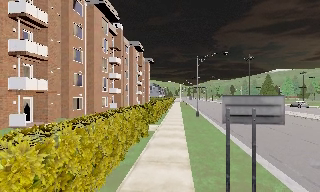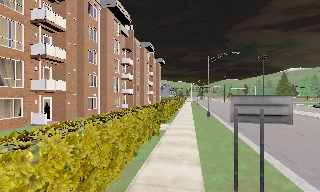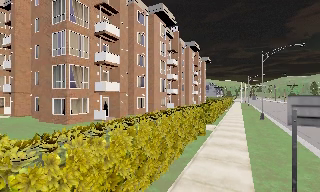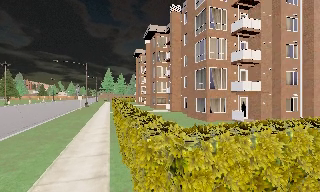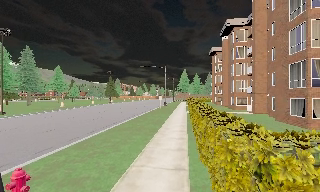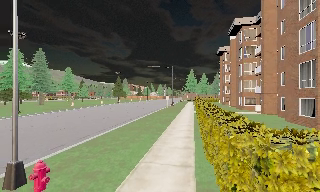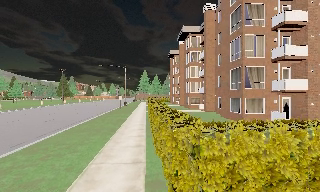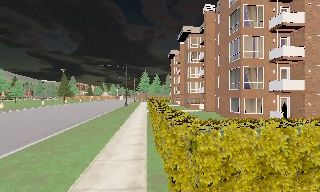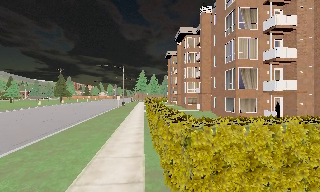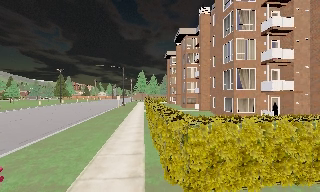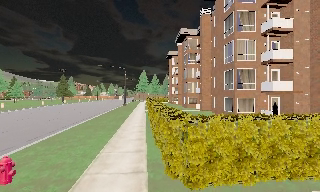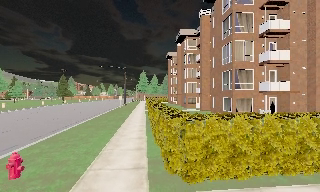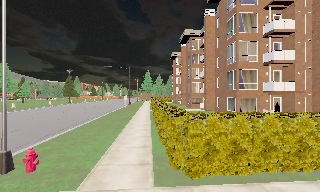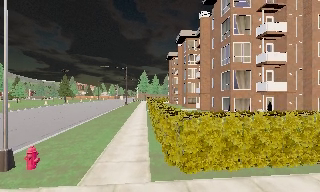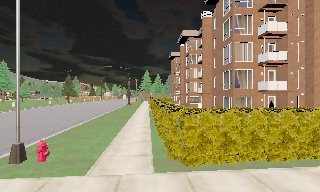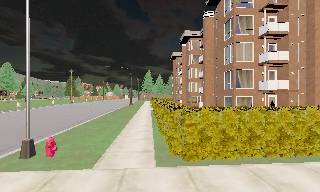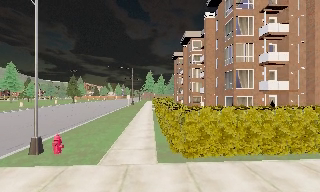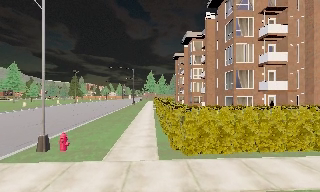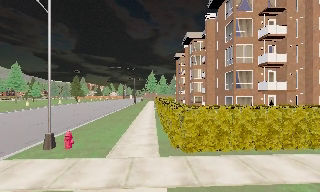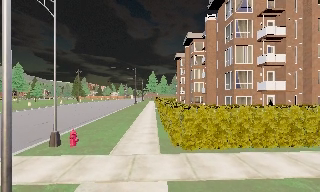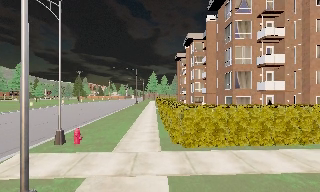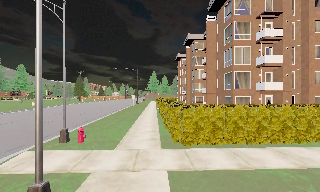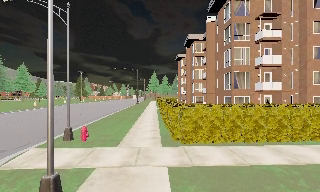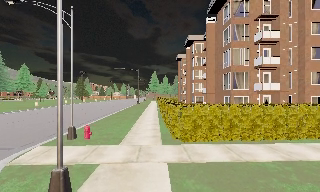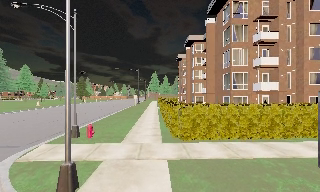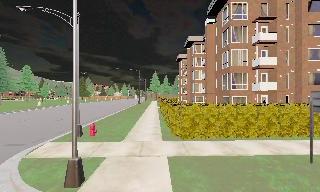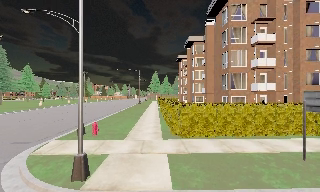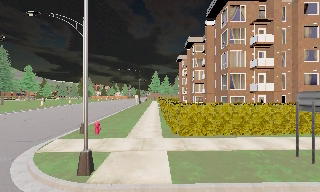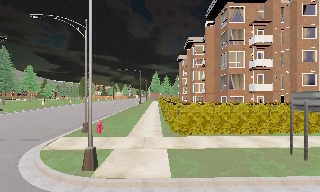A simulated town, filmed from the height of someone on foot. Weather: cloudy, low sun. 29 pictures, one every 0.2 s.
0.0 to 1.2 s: The scene slides to the right, as the camera pans about 80 degrees to its left. It travels backward, about 1.5 m.
1.2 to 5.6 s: The camera travels backward, about 7 m, so what stands in front gets smaller.
The film runs backward here.
